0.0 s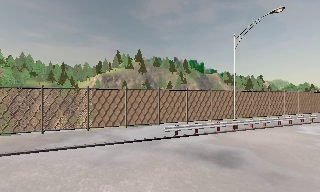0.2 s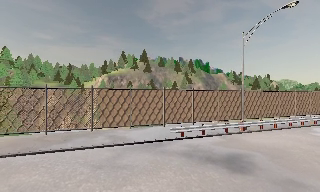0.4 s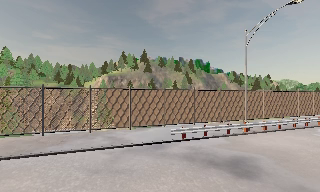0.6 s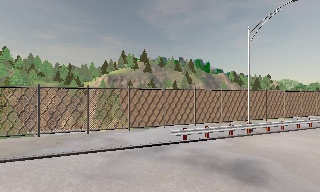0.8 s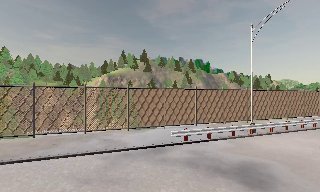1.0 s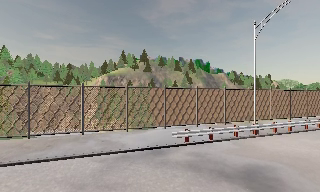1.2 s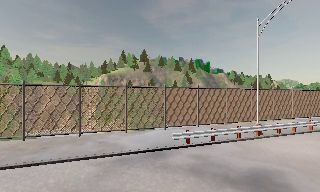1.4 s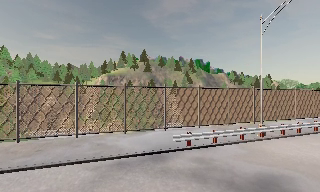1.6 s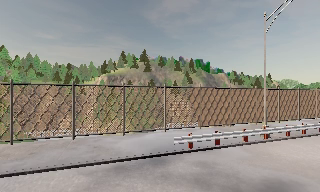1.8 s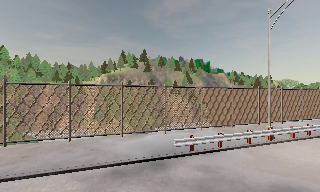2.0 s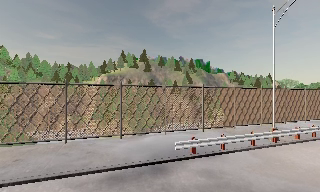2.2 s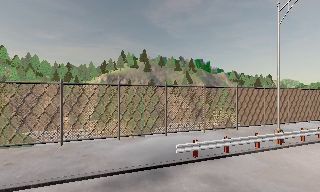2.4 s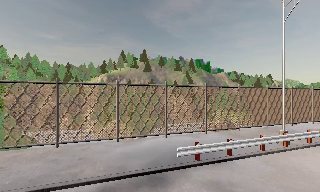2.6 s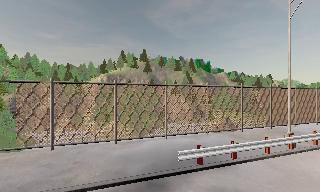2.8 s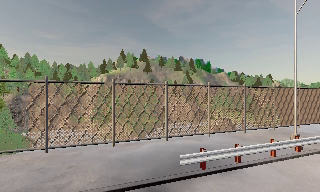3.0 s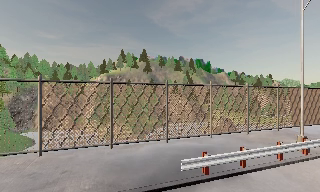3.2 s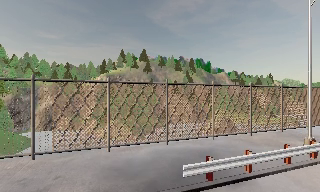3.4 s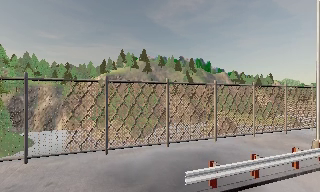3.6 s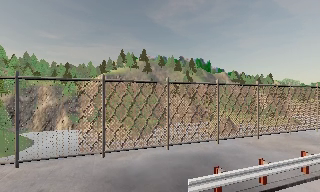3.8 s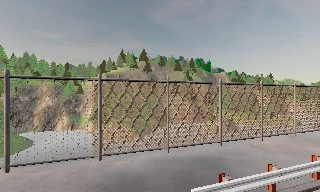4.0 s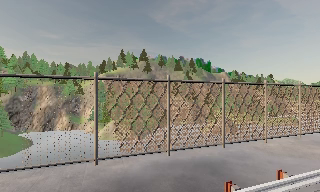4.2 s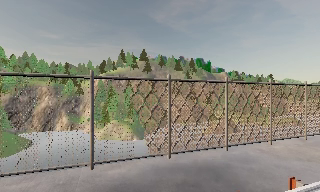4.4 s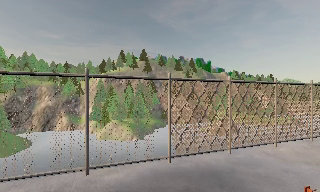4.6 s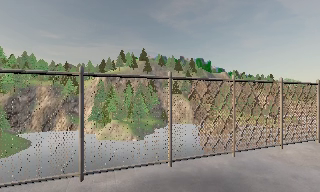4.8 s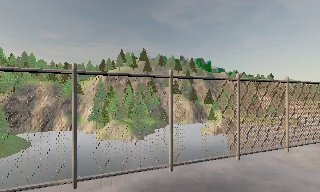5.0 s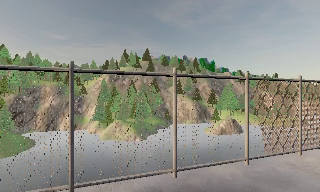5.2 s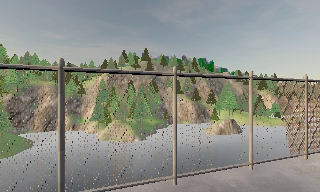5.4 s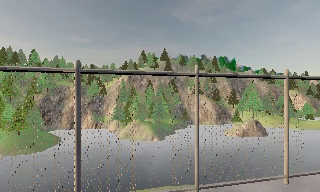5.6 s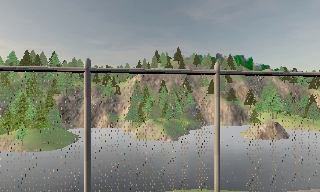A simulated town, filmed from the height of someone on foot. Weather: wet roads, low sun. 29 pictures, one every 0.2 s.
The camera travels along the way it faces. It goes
forward.
0.0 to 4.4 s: The camera travels forward, about 8 m, so what stands in front looms larger.
4.4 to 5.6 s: The camera swings to its left by about 10 degrees, and the scene slides to the right. It travels forward, about 2 m, so what stands in front looms larger.
The film runs forward here.
